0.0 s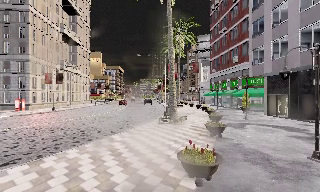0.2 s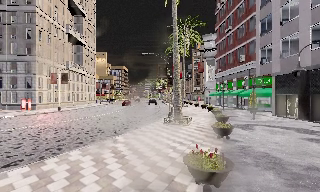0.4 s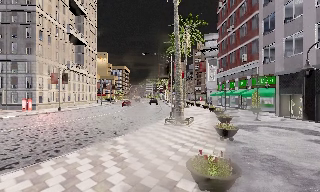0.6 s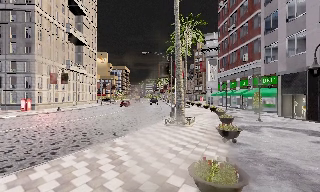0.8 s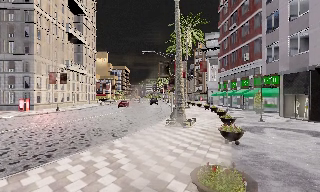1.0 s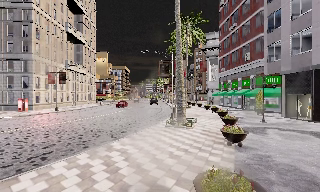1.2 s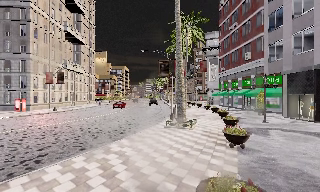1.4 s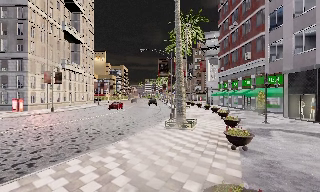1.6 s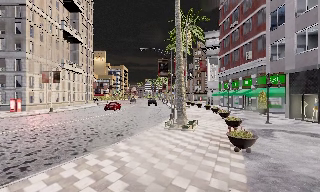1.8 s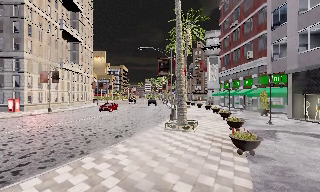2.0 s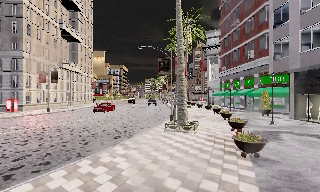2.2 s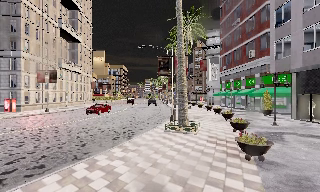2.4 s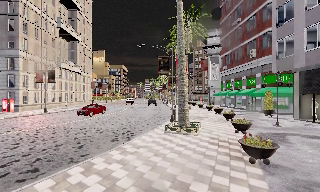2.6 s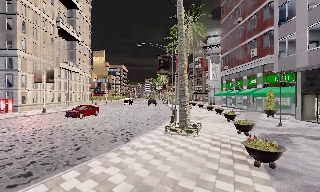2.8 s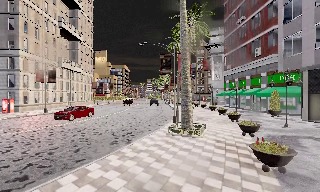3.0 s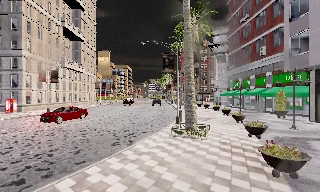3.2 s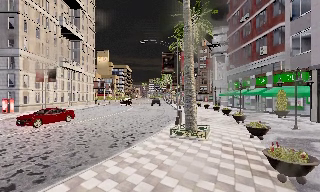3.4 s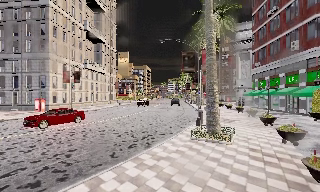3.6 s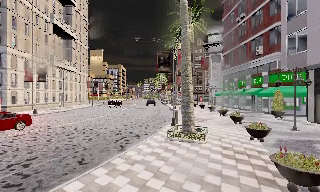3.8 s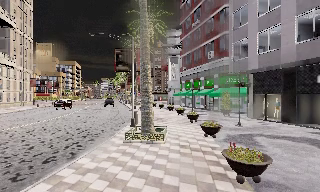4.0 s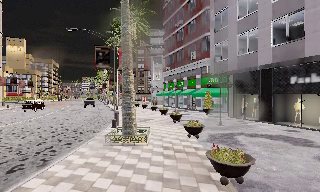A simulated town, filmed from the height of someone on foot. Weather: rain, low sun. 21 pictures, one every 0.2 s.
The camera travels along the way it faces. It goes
forward.
0.0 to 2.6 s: The camera travels forward, about 4 m, so what stands in front looms larger.
2.6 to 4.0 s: The camera swings to its right by about 20 degrees, and the scene slides to the left. It travels forward, about 2 m, so what stands in front looms larger.
The film runs forward here.
